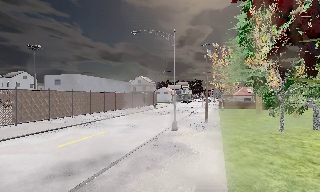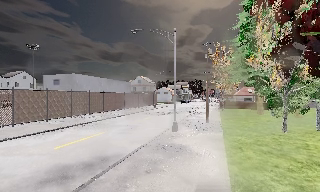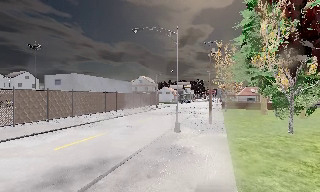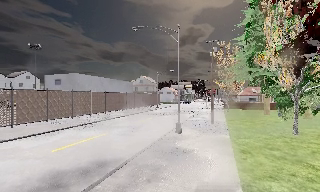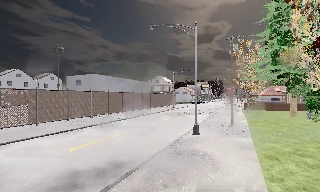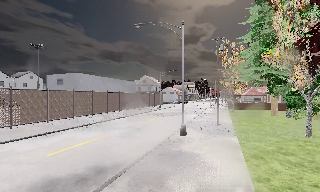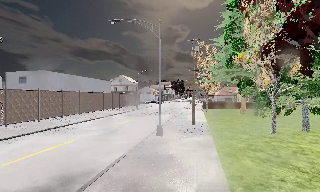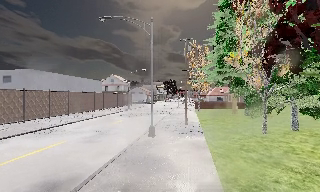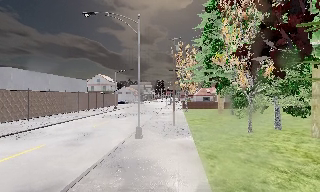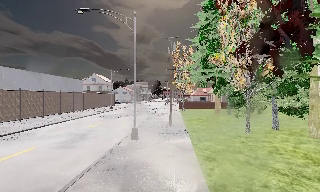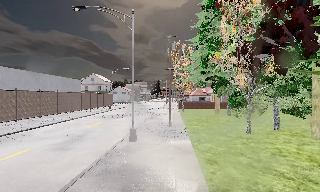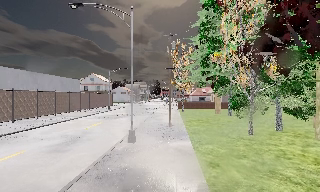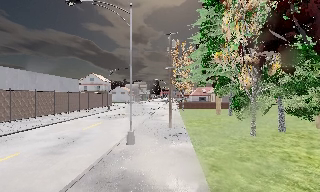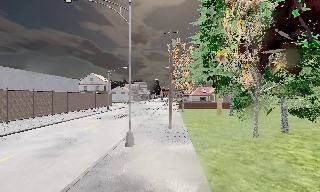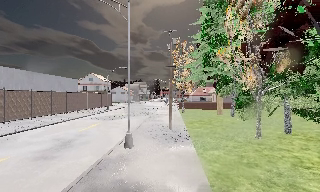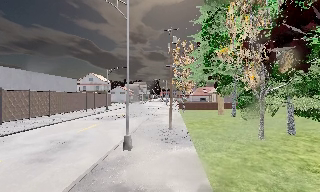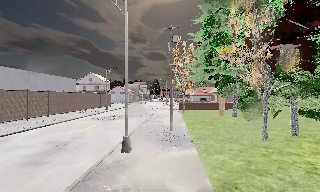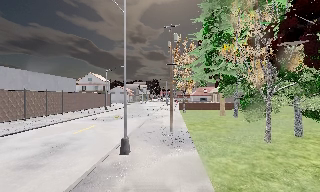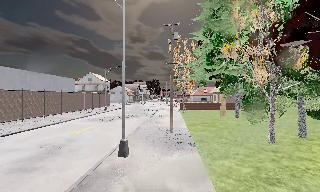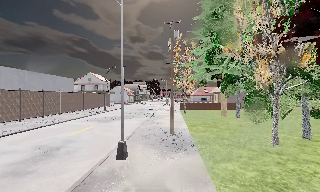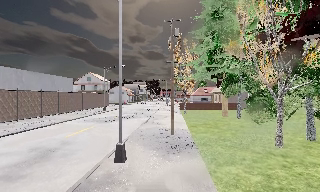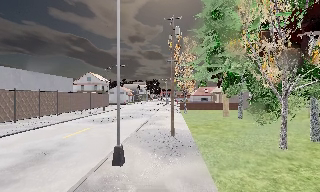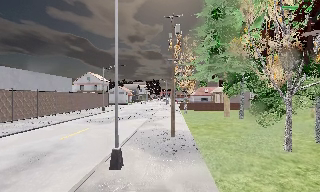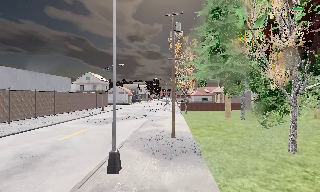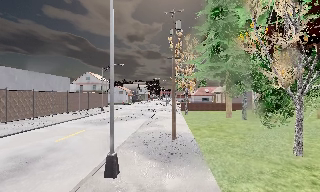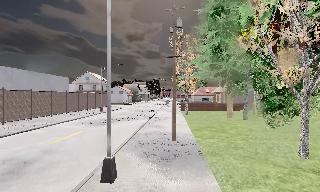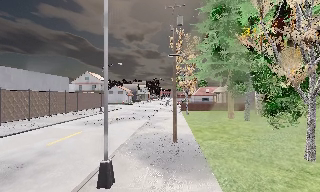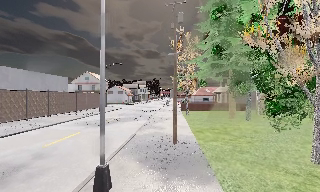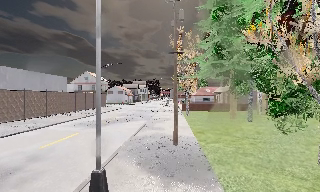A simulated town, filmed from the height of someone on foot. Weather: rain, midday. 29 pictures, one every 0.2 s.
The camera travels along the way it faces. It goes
forward.
0.0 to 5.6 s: The camera pans to its right, which is clockwise from overhead, by about 15 degrees. It travels forward, about 8 m, so what stands in front looms larger.
The film runs forward here.
